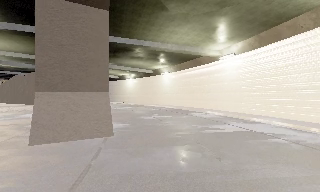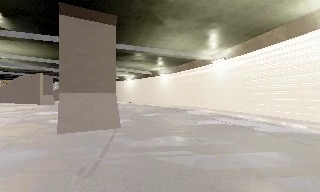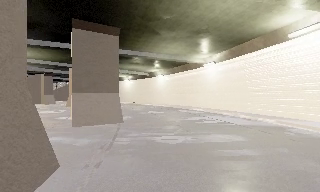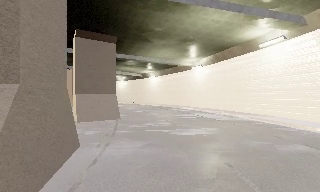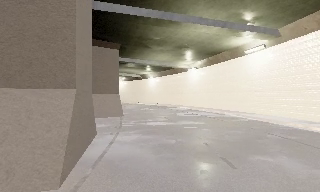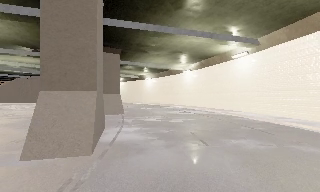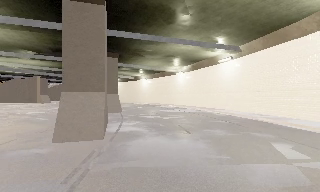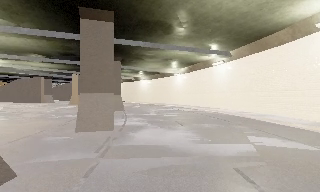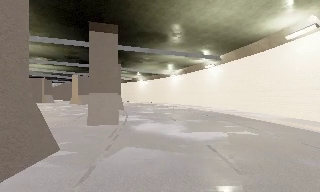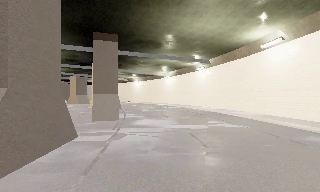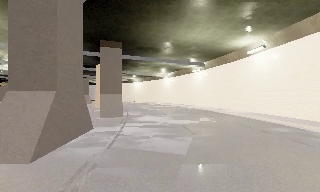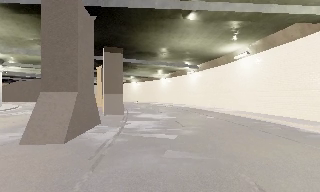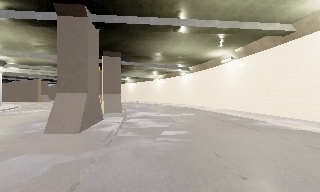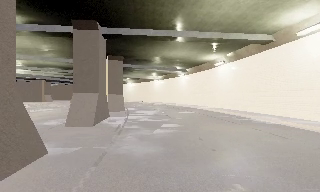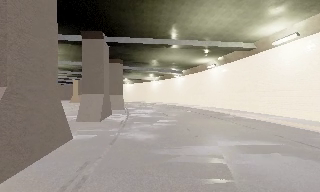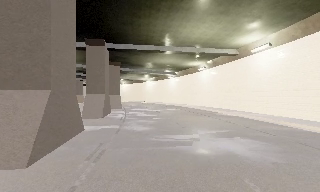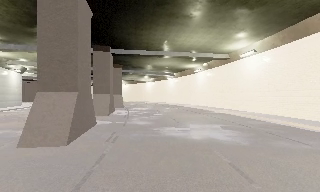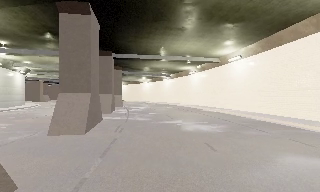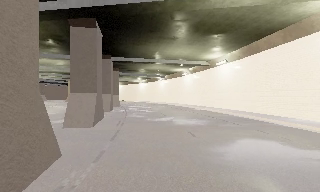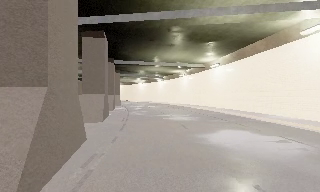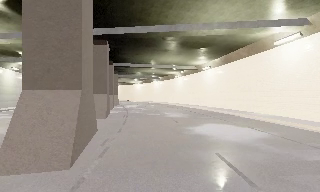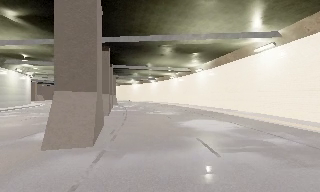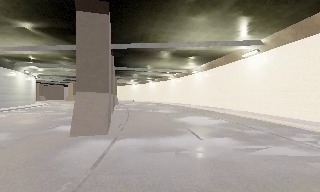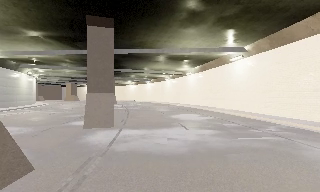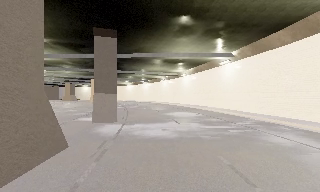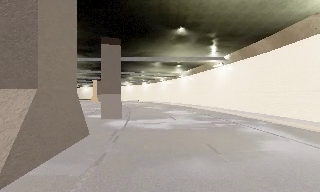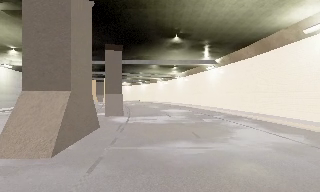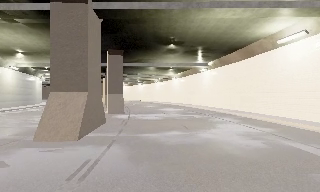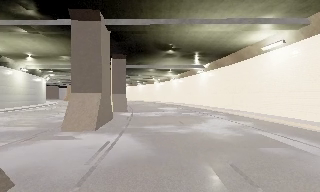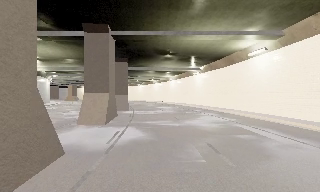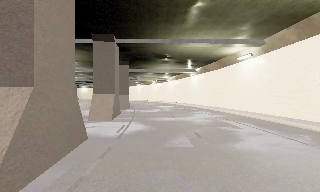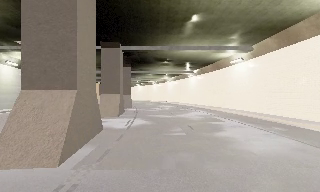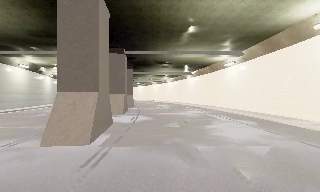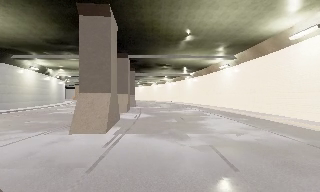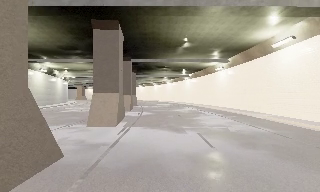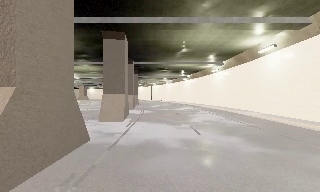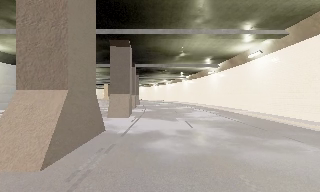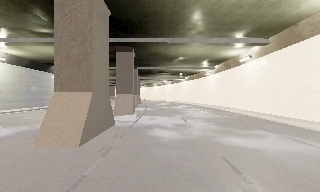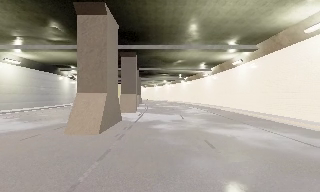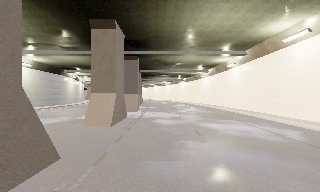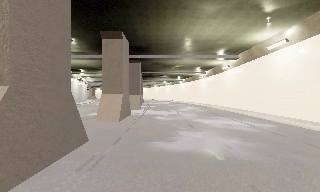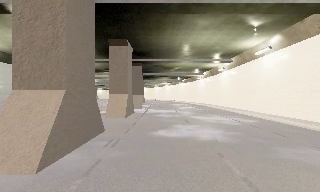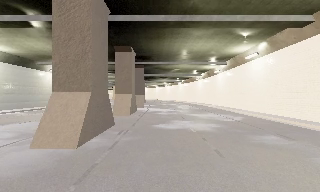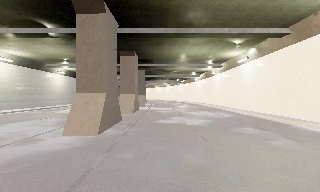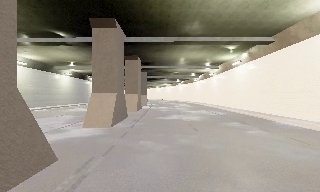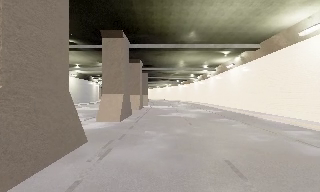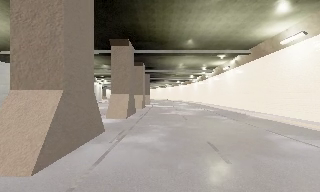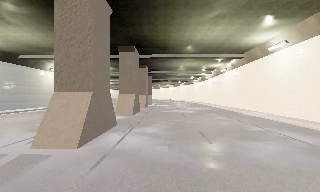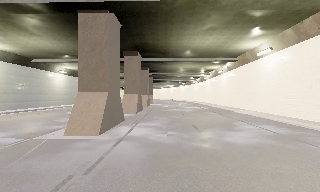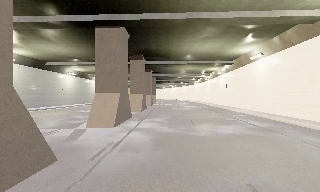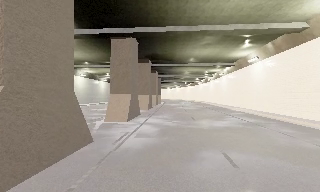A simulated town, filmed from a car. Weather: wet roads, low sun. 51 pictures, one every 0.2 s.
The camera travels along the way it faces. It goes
backward.
0.0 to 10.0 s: The camera pans to its right, which is clockwise from overhead, by about 25 degrees. It travels backward, about 85 m, so what stands in front gets smaller.
The film runs backward here.
